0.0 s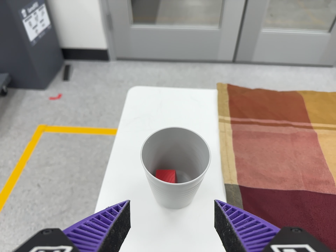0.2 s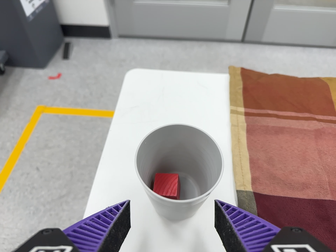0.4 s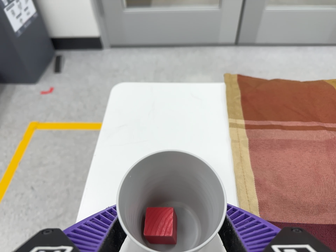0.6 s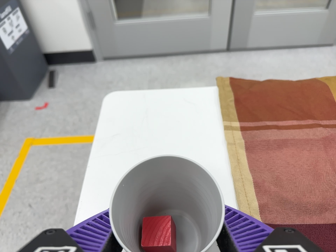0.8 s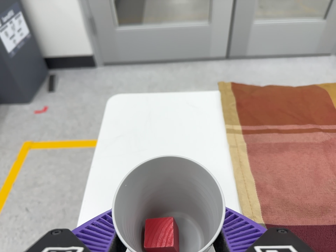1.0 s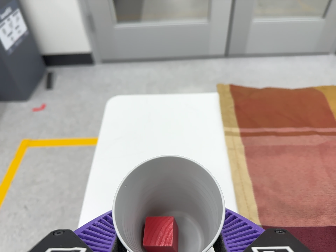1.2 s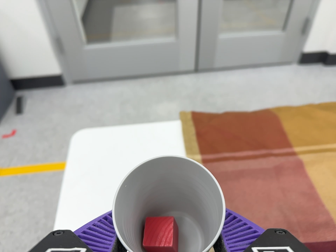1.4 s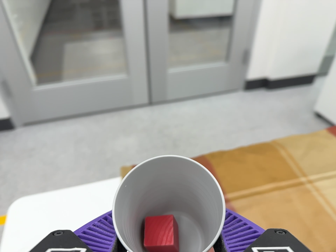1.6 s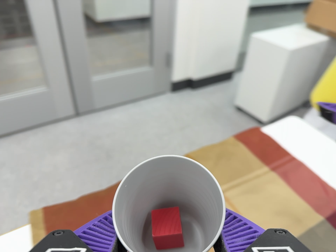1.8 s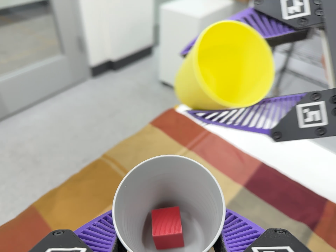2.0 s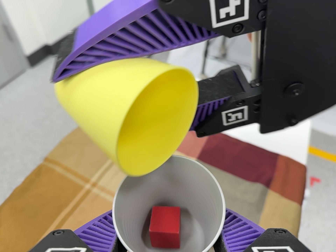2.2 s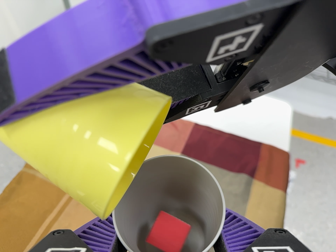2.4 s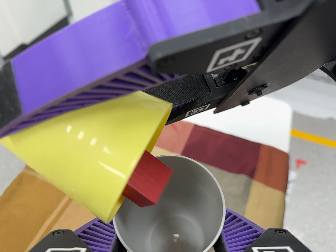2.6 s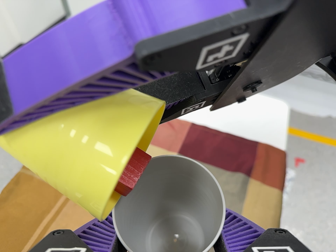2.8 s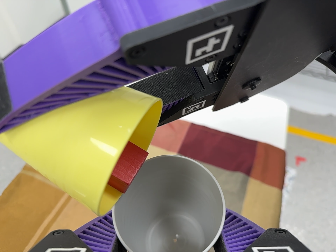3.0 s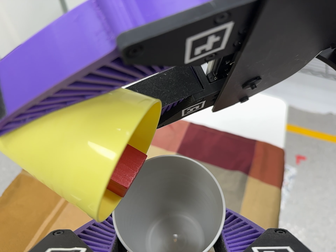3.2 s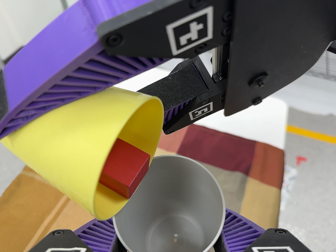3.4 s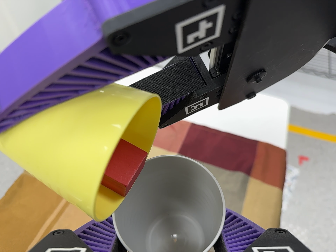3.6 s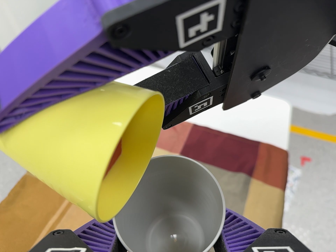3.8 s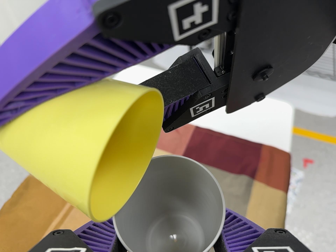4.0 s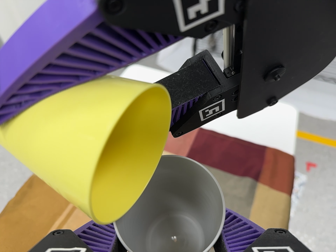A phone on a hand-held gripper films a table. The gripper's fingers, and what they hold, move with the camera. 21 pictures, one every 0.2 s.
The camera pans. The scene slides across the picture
to the left.
The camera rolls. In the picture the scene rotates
counterclockwise.
0.0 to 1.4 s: The camera swings to its right by about 15 degrees, and the scene slides to the left. It travels toward the top of its view, to its right and forward, about 14 cm, so close, fixed things drift downward. Its aim tips toward the top of its view by about 10 degrees, and the scene shifts downward. It rolls about its line of sight by about 15 degrees, and the scene rotates counterclockwise.
1.4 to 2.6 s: The camera pans to its right by about 40 degrees. It travels to its right and toward the top of its view, about 18 cm, so close, fixed things drift to the left. Its aim tips toward the bottom of its view by about 15 degrees. It rolls about its line of sight by about 35 degrees, and the scene rotates counterclockwise.
2.6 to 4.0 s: The camera shifts only a little, or ends up much as it began.
The film runs backward here.
